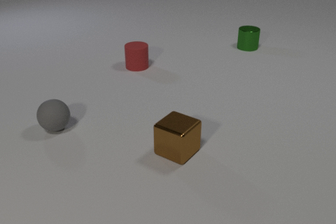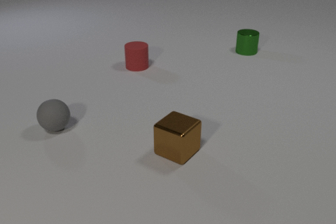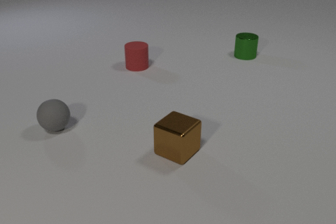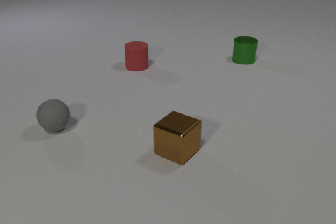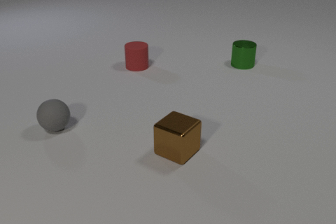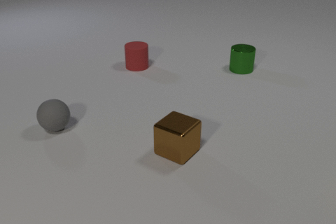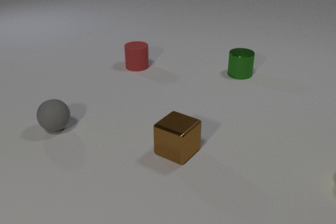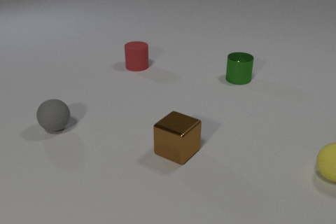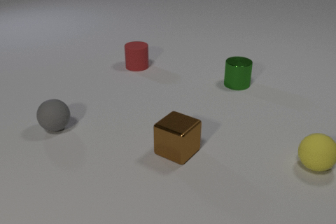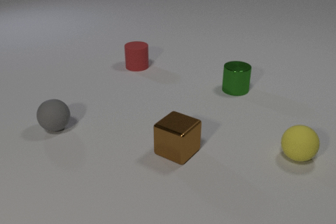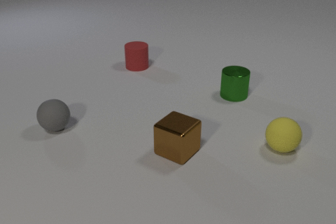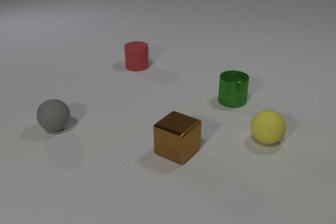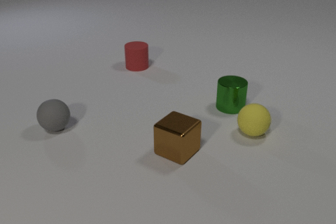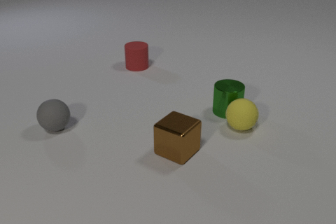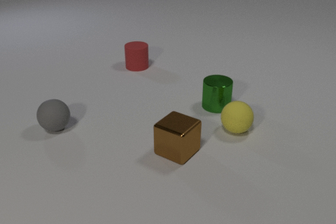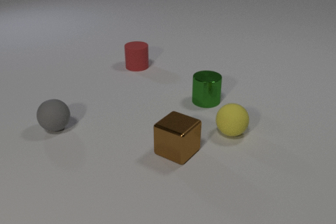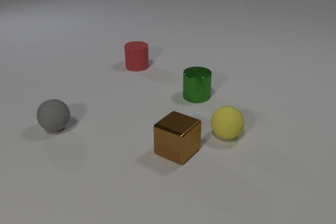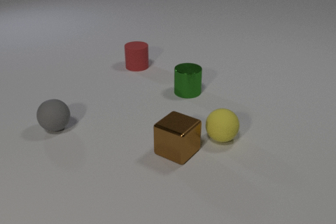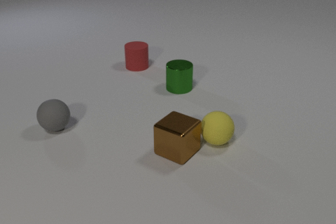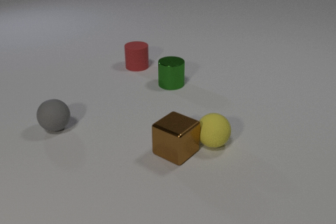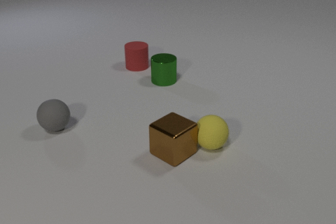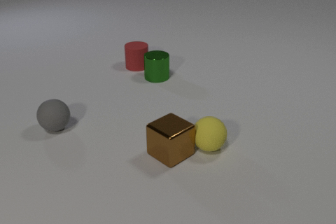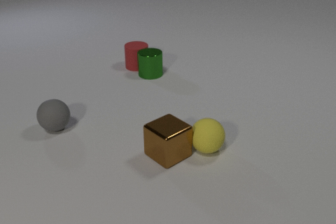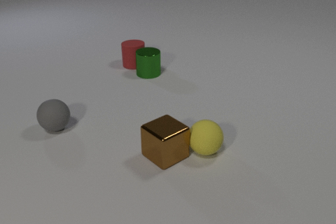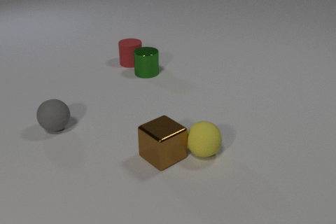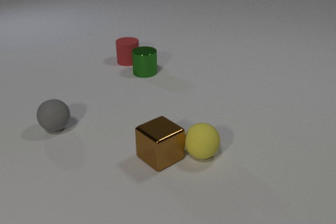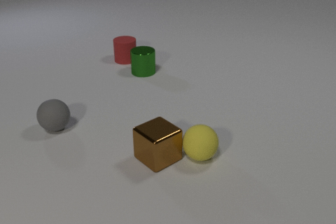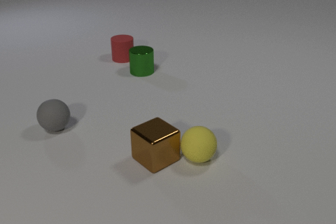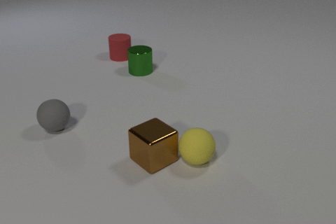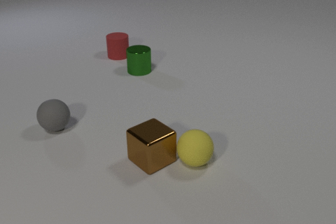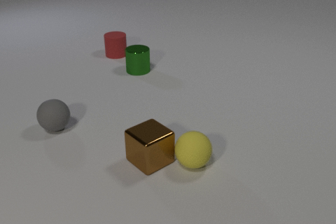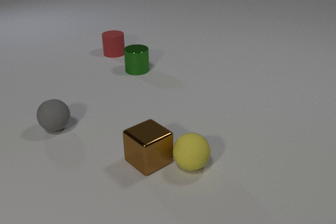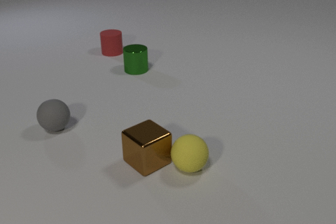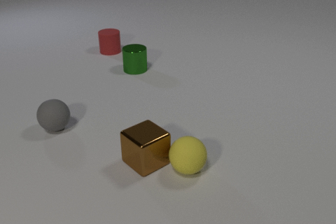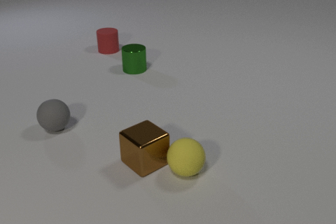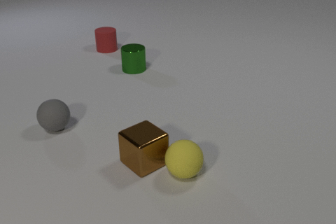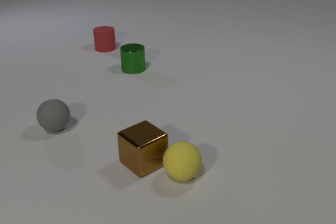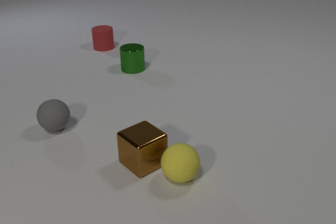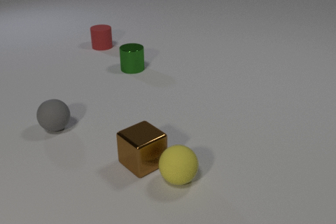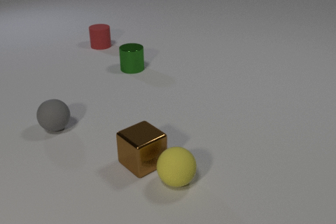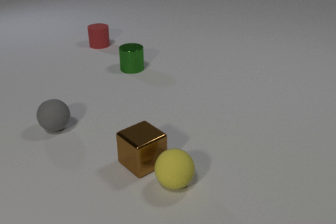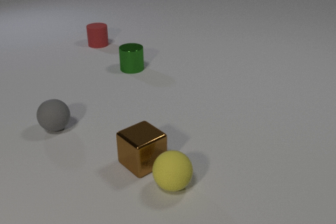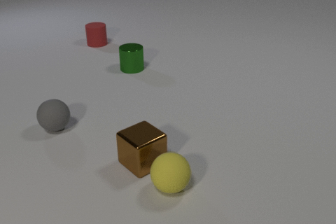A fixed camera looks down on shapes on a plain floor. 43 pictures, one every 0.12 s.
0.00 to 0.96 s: The yellow rubber sphere comes in at the right edge, rolls to the left and away from the camera. The green metal cylinder slides toward the camera.
0.96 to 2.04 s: The yellow rubber sphere rolls to the left. The green metal cylinder slides to the left and toward the camera. The yellow rubber sphere and the green metal cylinder collide.
2.04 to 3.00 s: The yellow rubber sphere rolls toward the camera and to the left. The green metal cylinder slides away from the camera and to the left. The brown metal cube slides to the left and toward the camera. The red rubber cylinder slides away from the camera and to the left. The yellow rubber sphere and the brown metal cube collide. The green metal cylinder and the red rubber cylinder collide.
3.00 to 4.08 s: The yellow rubber sphere rolls toward the camera and to the left. The green metal cylinder slides to the left and away from the camera. The brown metal cube slides to the left and toward the camera. The red rubber cylinder slides away from the camera and to the left.
4.08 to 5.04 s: The yellow rubber sphere rolls toward the camera and to the left. The red rubber cylinder slides away from the camera and to the left.
What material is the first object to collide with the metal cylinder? rubber.
How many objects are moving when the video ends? 2.
What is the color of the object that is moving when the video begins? green.
